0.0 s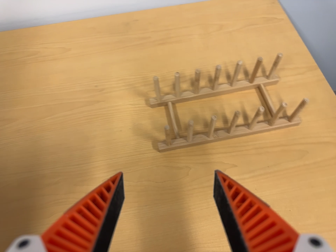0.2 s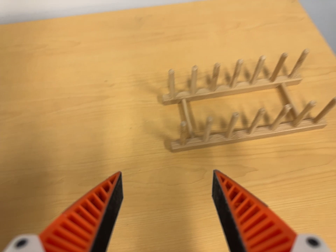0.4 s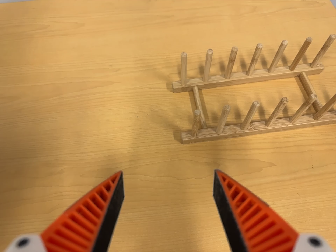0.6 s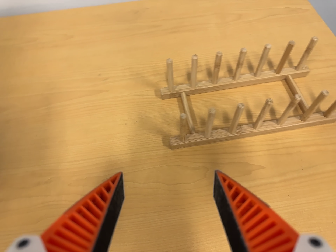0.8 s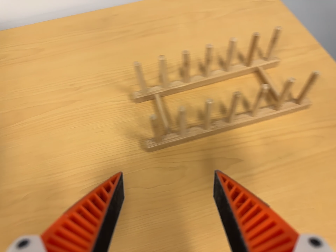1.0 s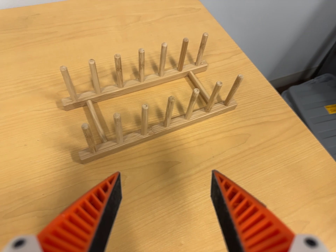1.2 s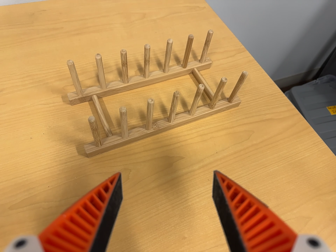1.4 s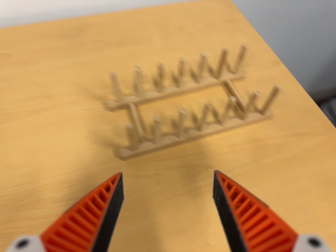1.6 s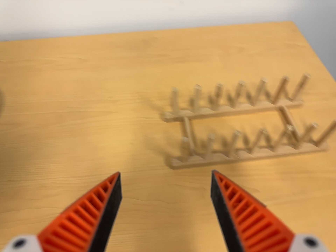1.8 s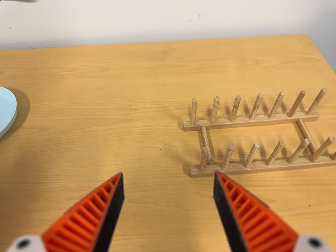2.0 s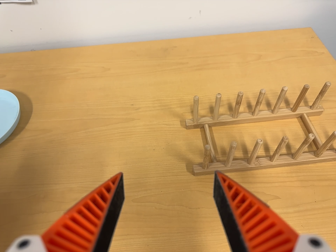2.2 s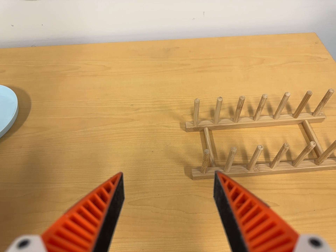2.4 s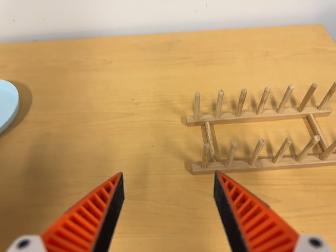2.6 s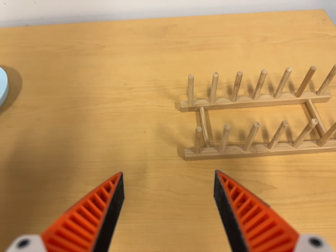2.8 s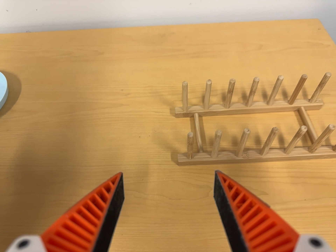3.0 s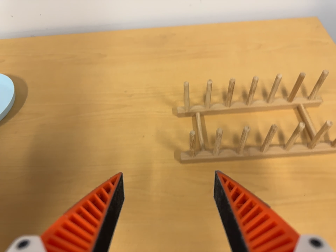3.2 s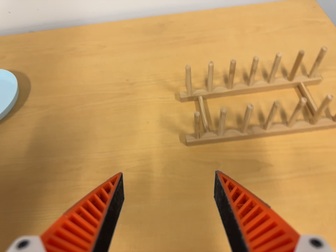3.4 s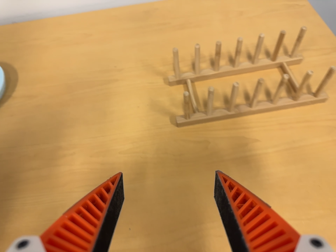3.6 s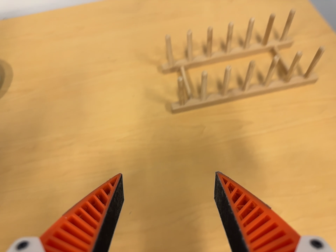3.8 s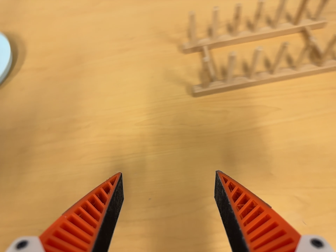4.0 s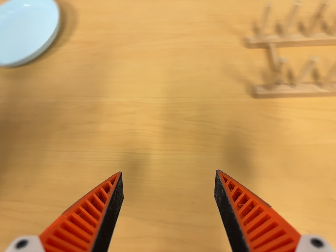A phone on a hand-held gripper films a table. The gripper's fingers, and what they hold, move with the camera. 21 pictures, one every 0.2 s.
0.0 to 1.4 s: The camera travels forward and toward the bottom of its view, about 8 cm, so what stands in front looms larger.
1.4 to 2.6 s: The scene slides to the right, as the camera pans about 15 degrees to its left. It rolls about its line of sight by about 10 degrees, and the scene rotates clockwise.
2.6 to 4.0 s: The camera travels to its left and toward the bottom of its view, about 7 cm, so close, fixed things drift to the right. Its aim tips toward the bottom of its view by about 10 degrees, and the scene shifts upward.
The film runs backward here.
